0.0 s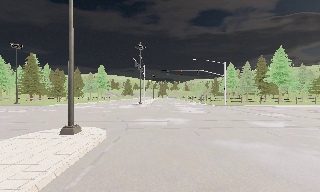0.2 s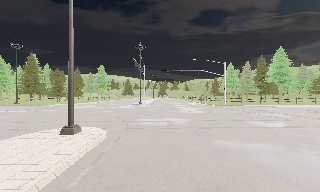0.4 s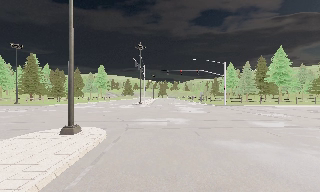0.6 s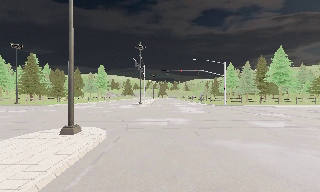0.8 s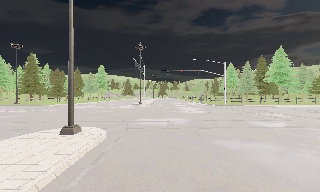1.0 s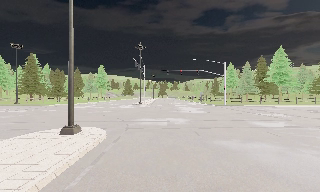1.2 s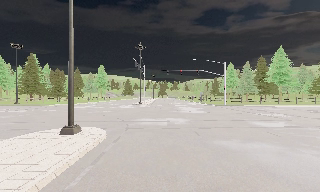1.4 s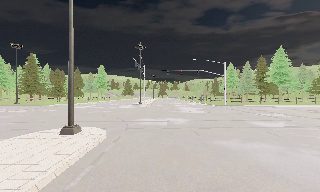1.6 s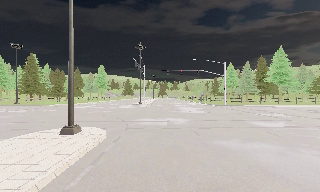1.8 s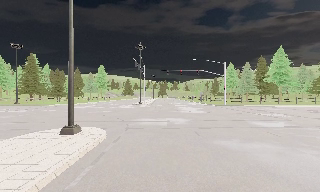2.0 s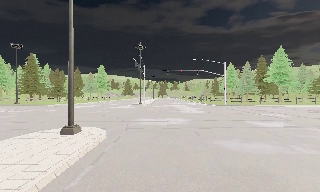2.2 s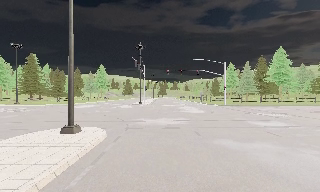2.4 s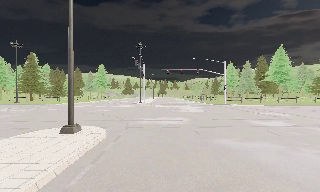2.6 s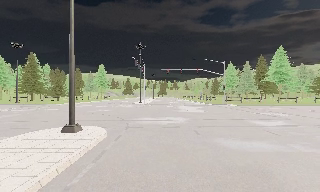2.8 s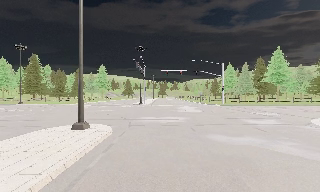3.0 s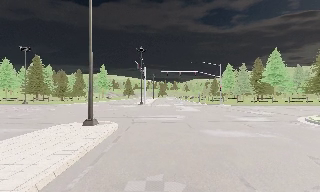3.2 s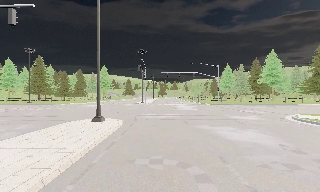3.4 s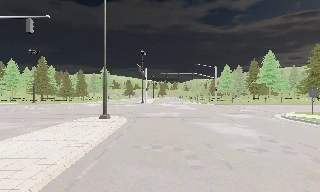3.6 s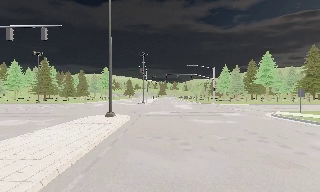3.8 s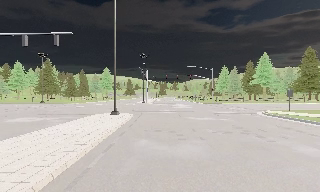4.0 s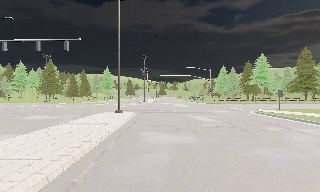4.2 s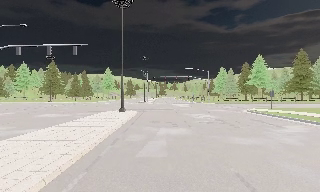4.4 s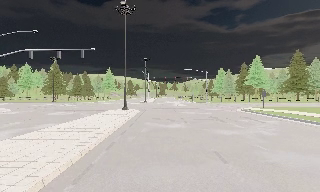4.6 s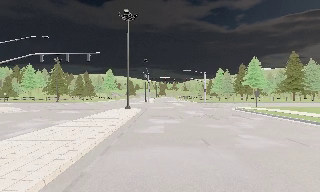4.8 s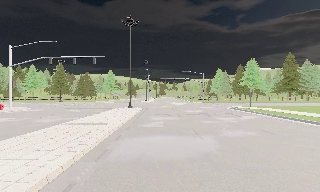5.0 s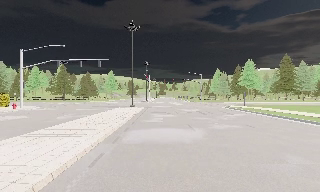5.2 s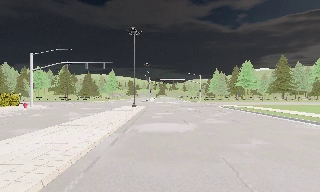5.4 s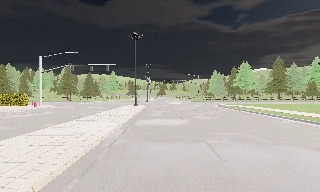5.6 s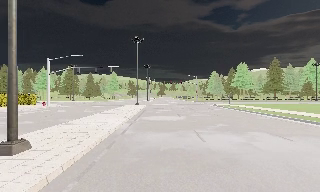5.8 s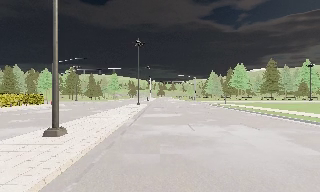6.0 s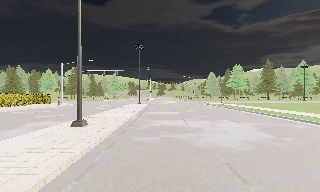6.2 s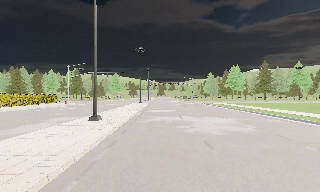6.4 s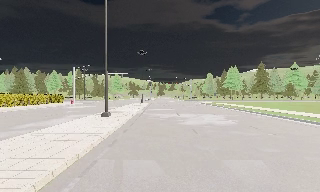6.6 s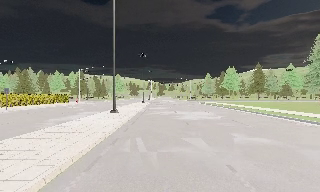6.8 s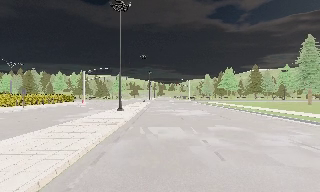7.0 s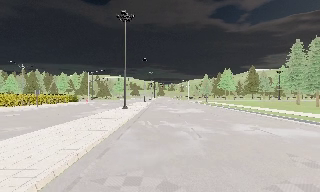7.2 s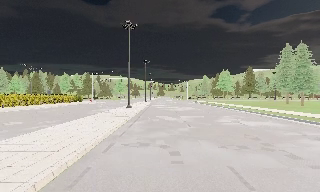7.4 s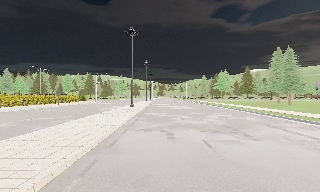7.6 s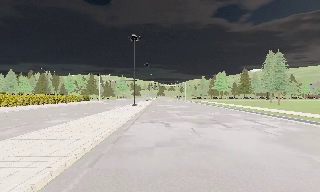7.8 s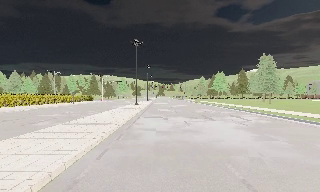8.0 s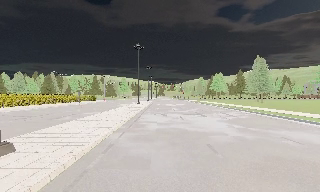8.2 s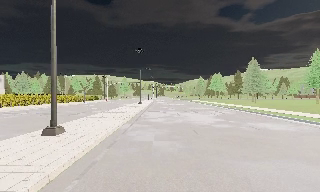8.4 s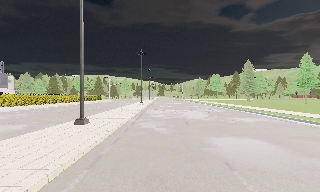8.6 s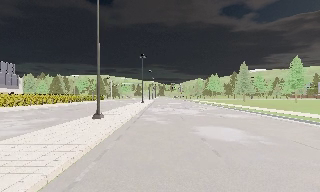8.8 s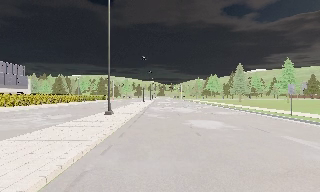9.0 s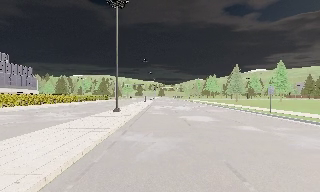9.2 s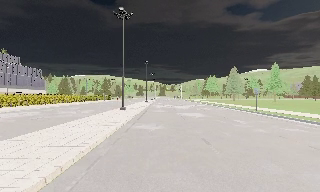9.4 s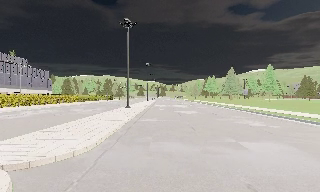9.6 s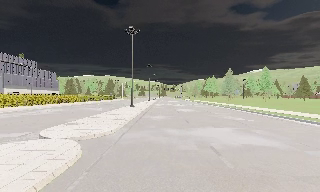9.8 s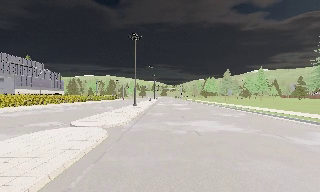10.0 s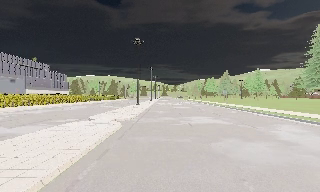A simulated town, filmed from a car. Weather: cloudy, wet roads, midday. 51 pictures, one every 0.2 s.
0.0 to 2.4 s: The camera keeps its place and its aim.
2.4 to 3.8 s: The camera travels backward, about 7 m, so what stands in front gets smaller. It gains speed.
3.8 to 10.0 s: The camera travels backward, about 65 m, so what stands in front gets smaller.
The film runs backward here.
